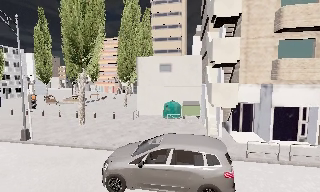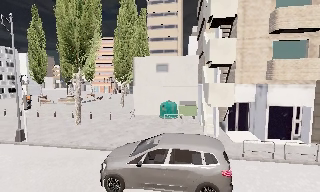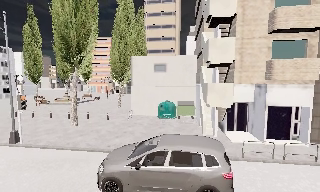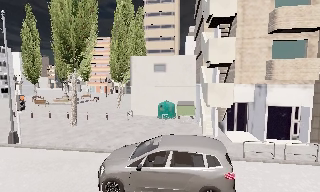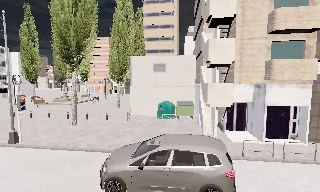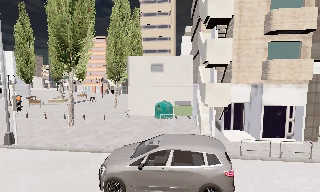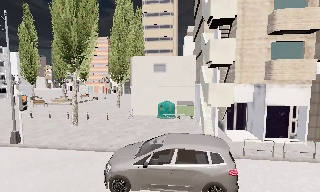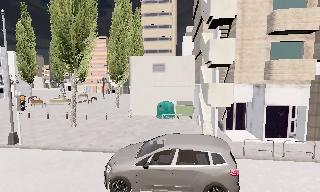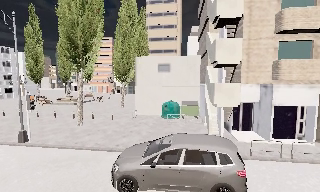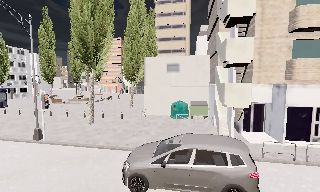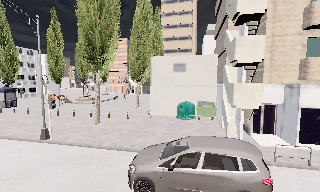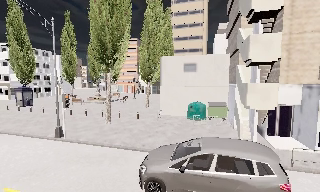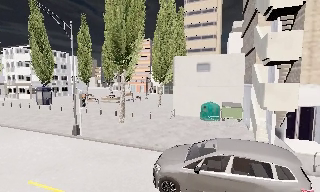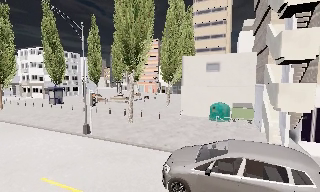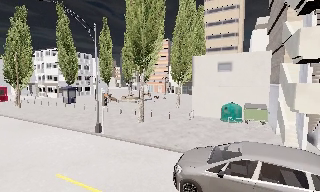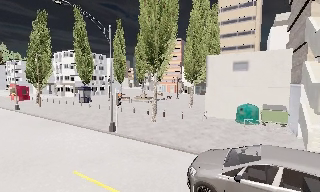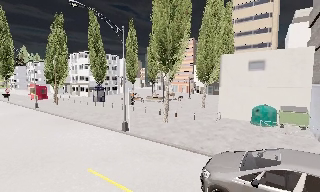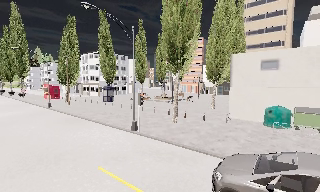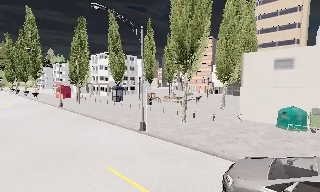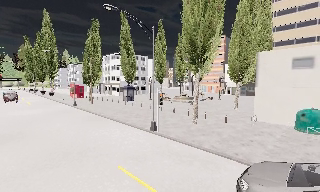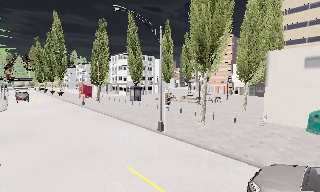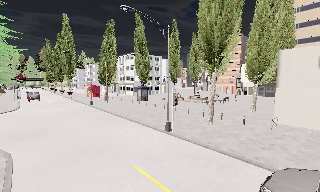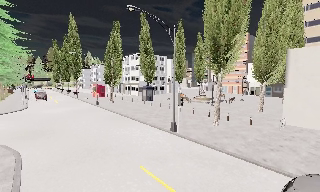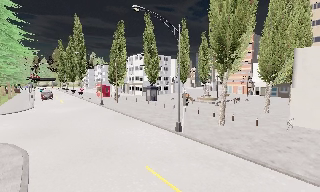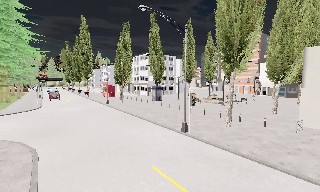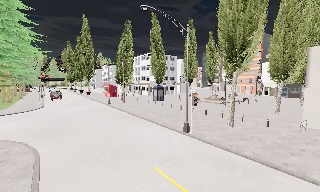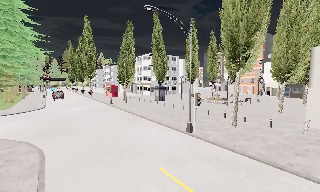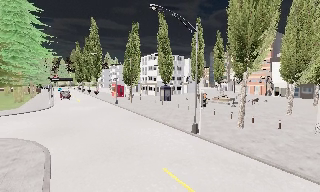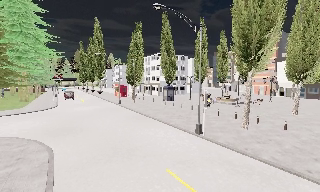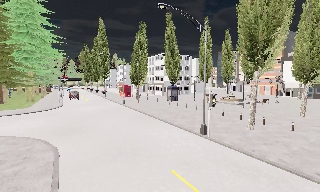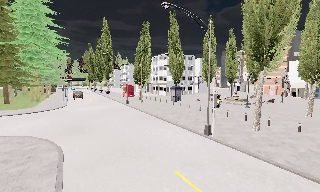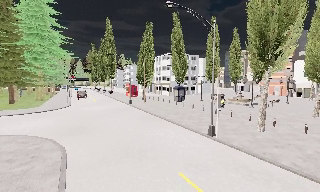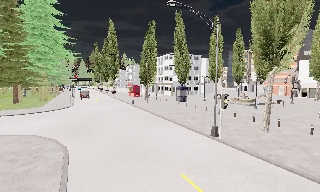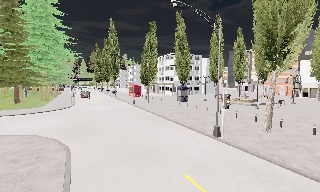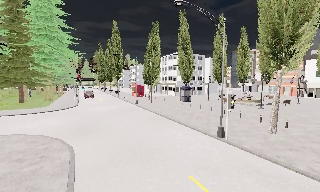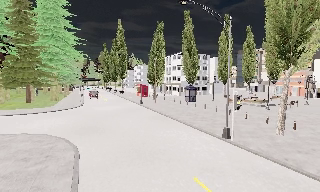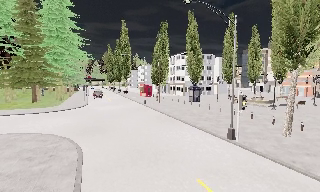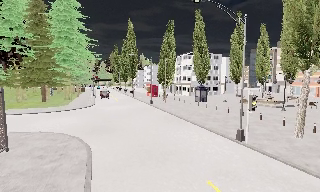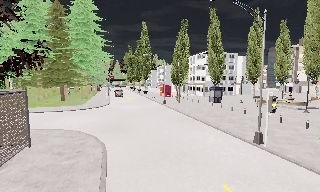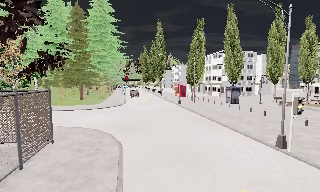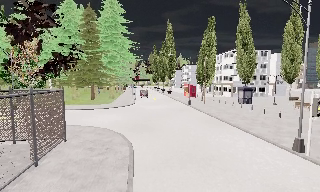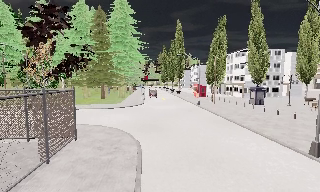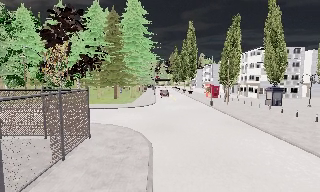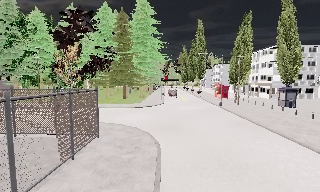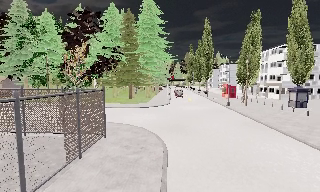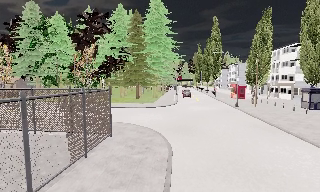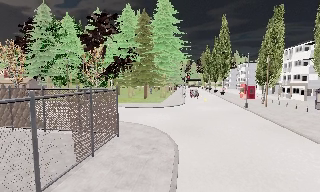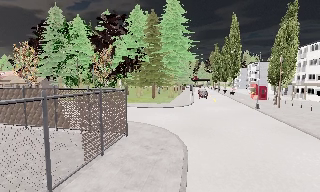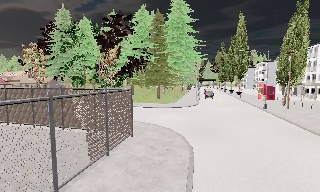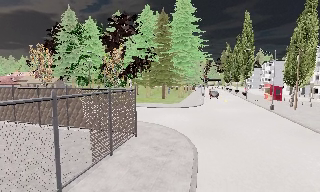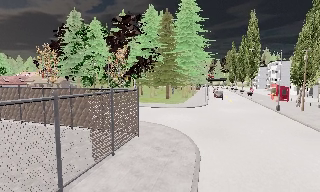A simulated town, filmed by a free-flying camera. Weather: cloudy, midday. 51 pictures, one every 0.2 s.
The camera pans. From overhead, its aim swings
counterclockwise.
The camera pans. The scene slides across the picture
to the right.
0.0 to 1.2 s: The camera shifts only a little, or ends up much as it began.
1.2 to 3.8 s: The camera pans to its left, which is counterclockwise from overhead, by about 40 degrees. It travels to its left and forward, about 1 m, so close, fixed things drift to the right.
3.8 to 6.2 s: The camera pans to its left, which is counterclockwise from overhead, by about 15 degrees. It travels to its left and forward, about 1 m, so close, fixed things drift to the right.
6.2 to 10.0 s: The camera swings to its left by about 45 degrees, and the scene slides to the right. It travels forward, about 1.5 m.
The film runs backward here.
